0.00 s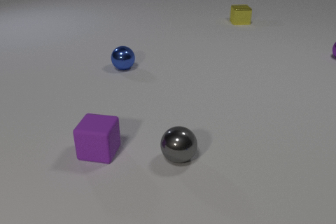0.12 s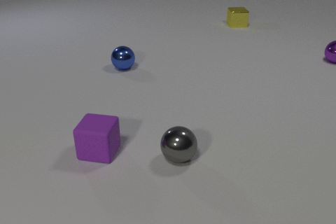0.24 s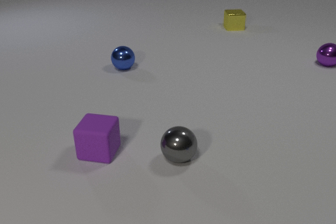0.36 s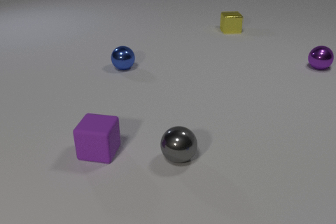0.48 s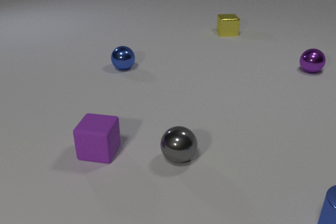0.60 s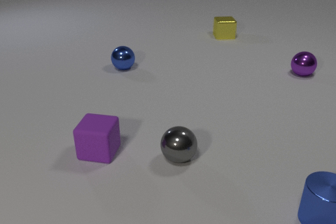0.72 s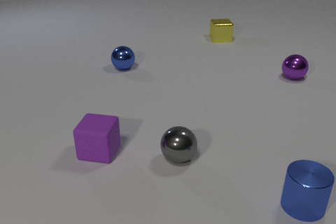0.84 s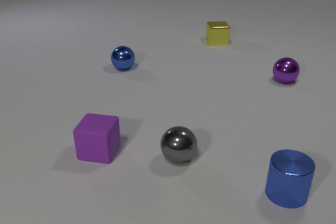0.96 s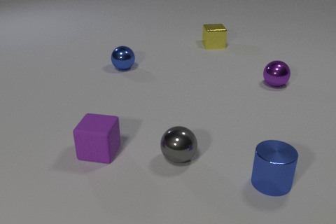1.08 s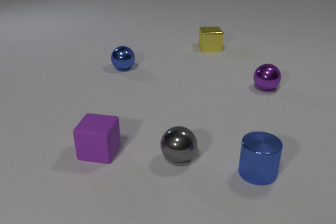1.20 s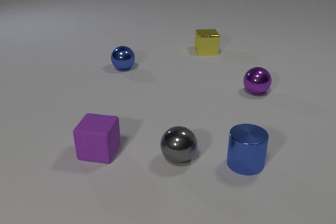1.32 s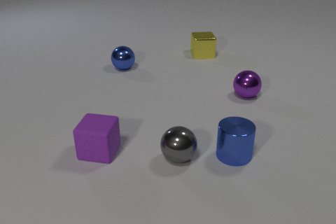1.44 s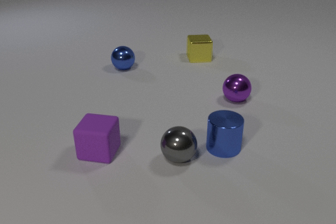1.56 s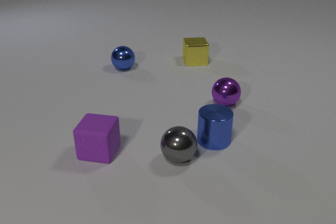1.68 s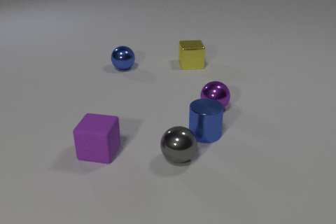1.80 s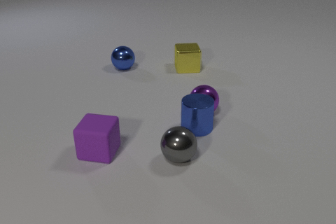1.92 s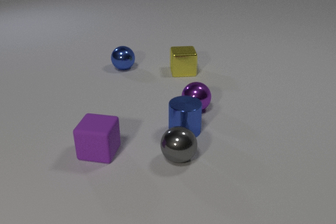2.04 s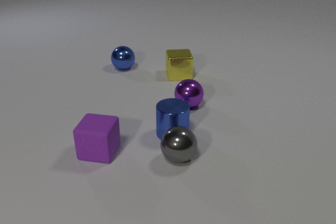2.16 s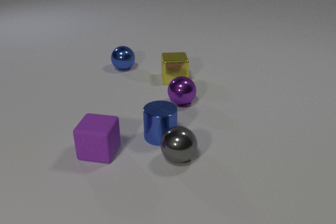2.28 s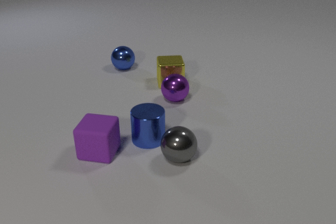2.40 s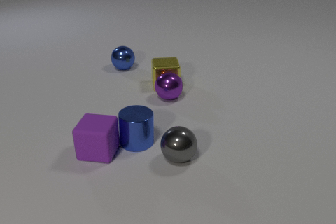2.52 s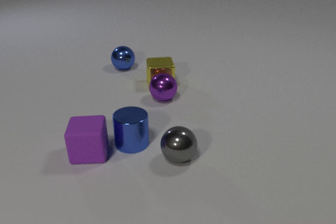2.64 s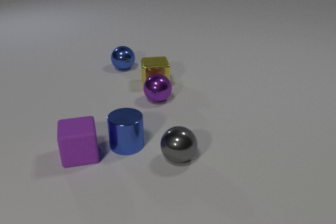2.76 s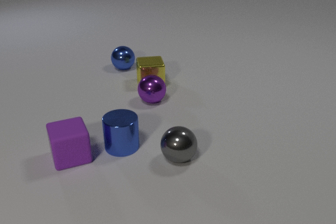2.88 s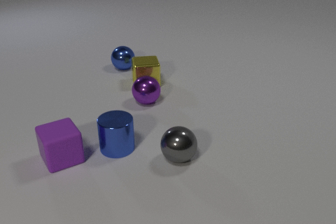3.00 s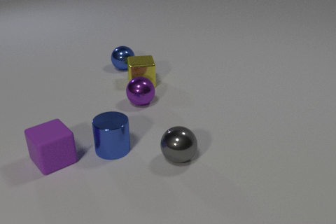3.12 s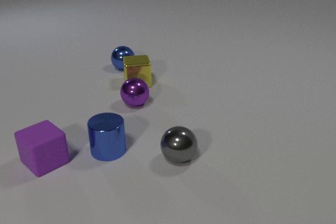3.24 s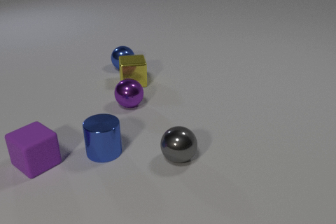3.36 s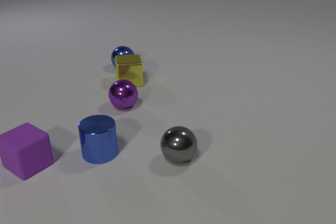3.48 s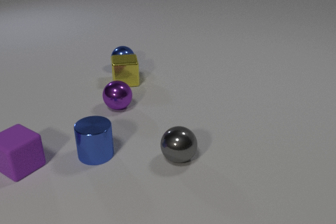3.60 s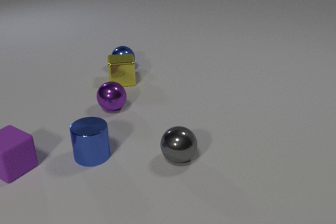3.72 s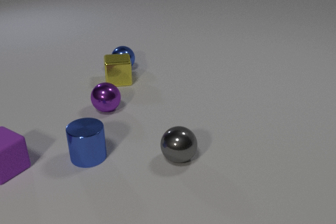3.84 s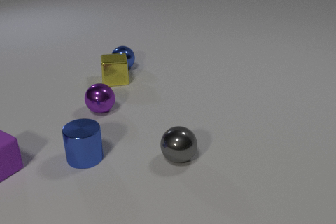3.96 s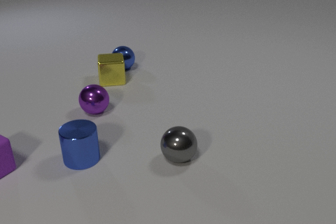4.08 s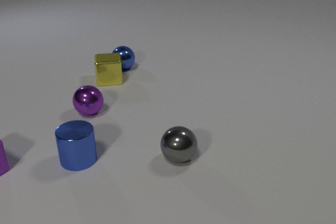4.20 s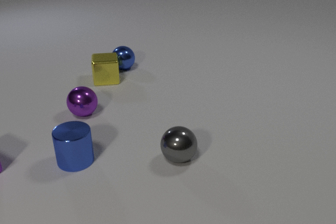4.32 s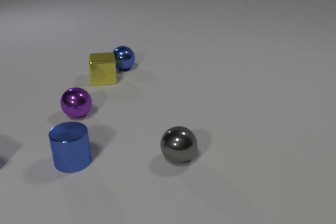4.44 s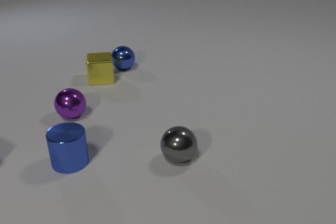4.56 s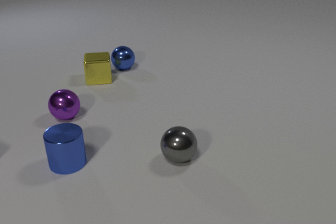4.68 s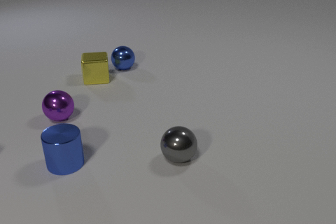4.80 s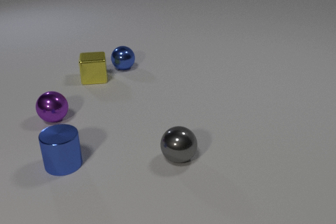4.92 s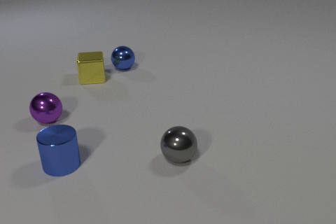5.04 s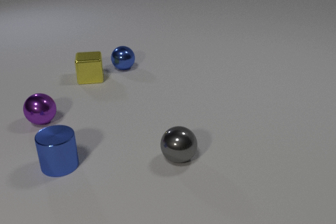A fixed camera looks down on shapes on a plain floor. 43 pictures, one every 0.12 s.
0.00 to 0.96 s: The purple metal sphere rolls toward the camera and to the left. The blue metal cylinder comes in at the right edge, slides to the left and away from the camera. The yellow metal cube slides toward the camera.
0.96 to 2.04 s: The purple metal sphere rolls to the left and toward the camera. The blue metal cylinder slides to the left and away from the camera. The yellow metal cube slides toward the camera and to the left. The purple metal sphere and the blue metal cylinder collide.
2.04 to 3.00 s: The purple metal sphere rolls to the left. The blue metal cylinder slides to the left and toward the camera. The yellow metal cube slides to the left and toward the camera. The purple rubber cube slides to the left, spins counterclockwise seen from above by about 45 degrees, its near face sliding to the right. The purple metal sphere and the yellow metal cube collide. The blue metal cylinder and the purple rubber cube collide.
3.00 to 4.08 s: The purple metal sphere rolls to the left. The blue metal cylinder slides to the left. The yellow metal cube slides to the left. The purple rubber cube slides to the left.
4.08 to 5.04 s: The purple metal sphere rolls to the left. The blue metal cylinder slides to the left. The yellow metal cube slides to the left. The purple rubber cube slides to the left, leaves at the left edge.
What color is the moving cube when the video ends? yellow.
Are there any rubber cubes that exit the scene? yes.
What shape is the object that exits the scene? cube.
